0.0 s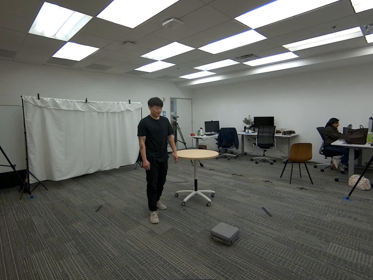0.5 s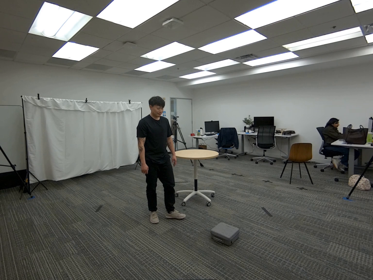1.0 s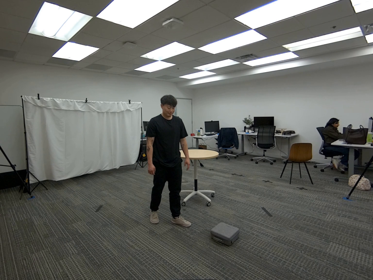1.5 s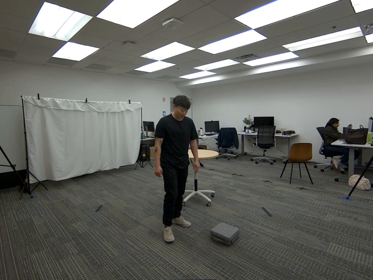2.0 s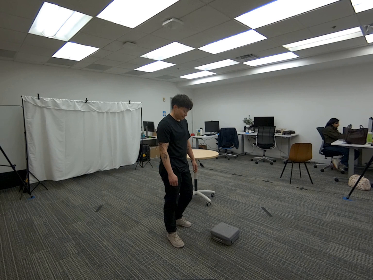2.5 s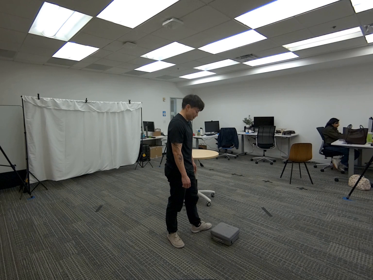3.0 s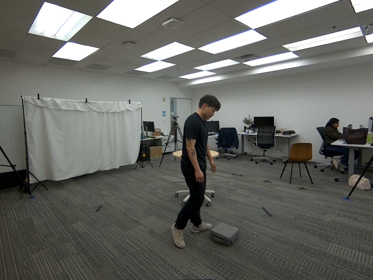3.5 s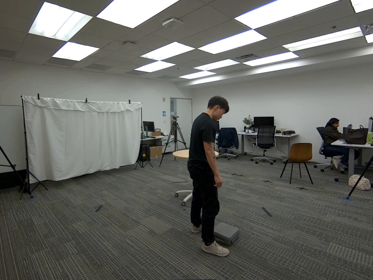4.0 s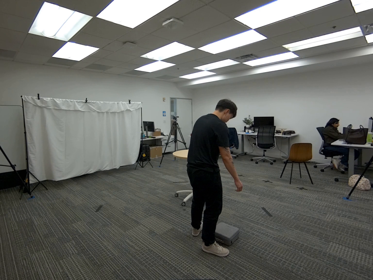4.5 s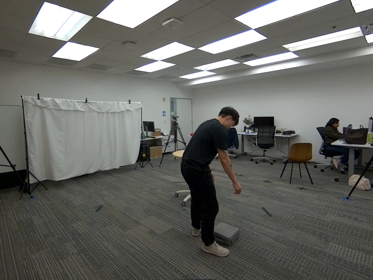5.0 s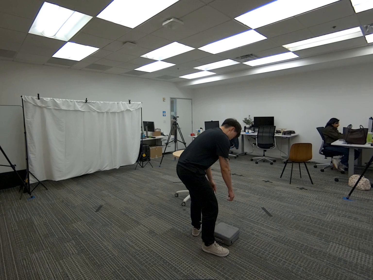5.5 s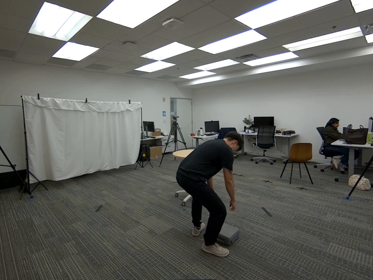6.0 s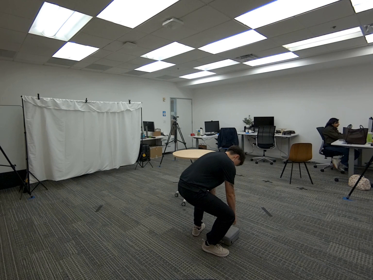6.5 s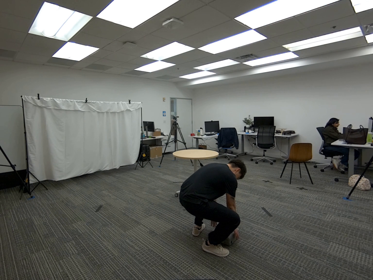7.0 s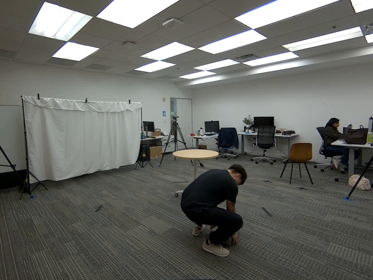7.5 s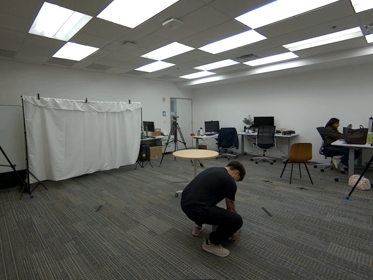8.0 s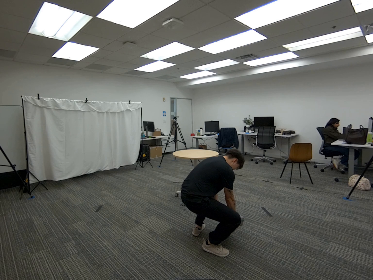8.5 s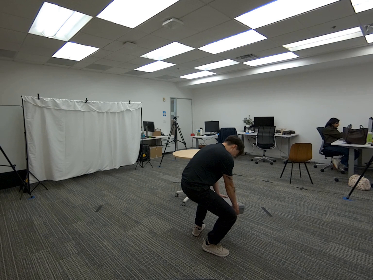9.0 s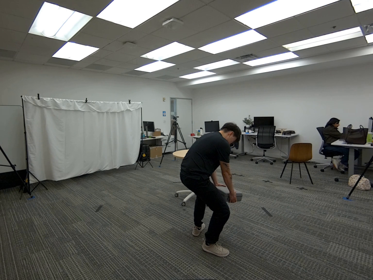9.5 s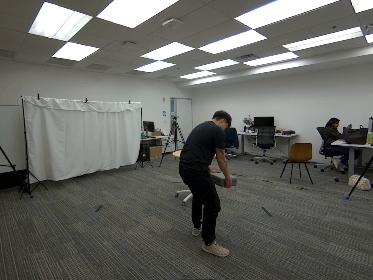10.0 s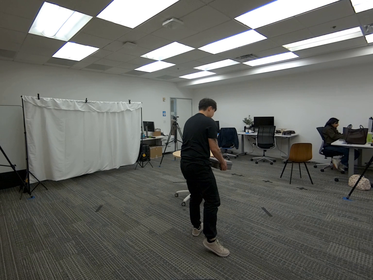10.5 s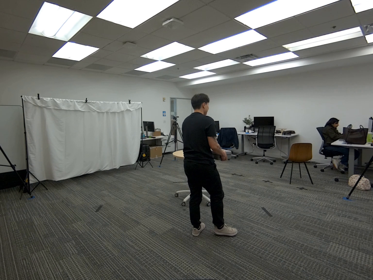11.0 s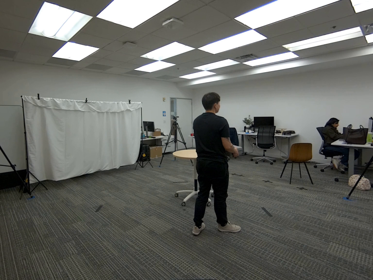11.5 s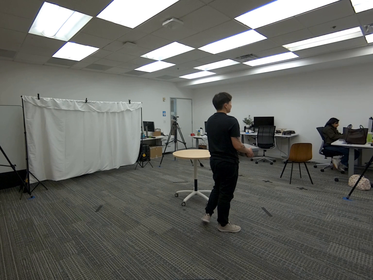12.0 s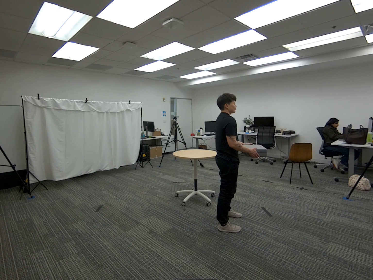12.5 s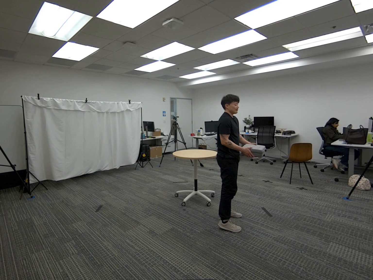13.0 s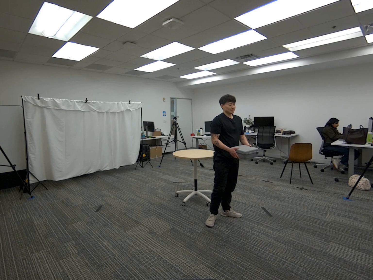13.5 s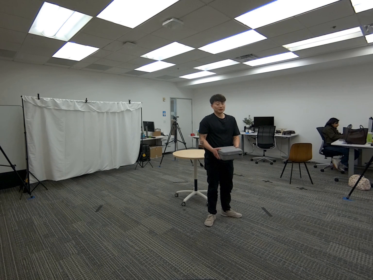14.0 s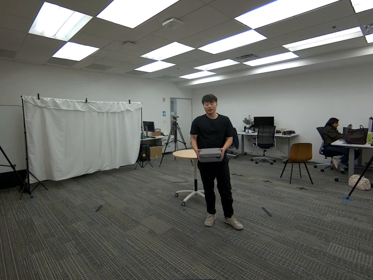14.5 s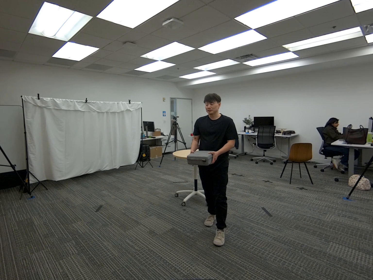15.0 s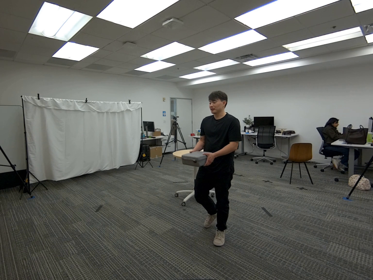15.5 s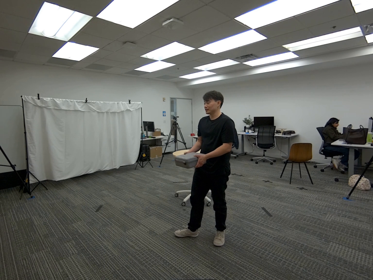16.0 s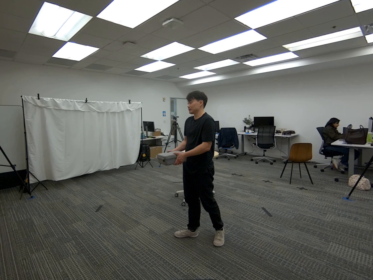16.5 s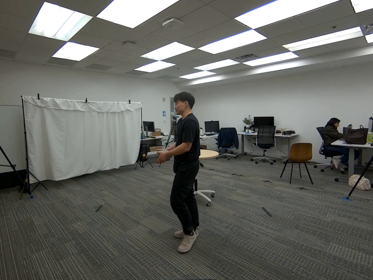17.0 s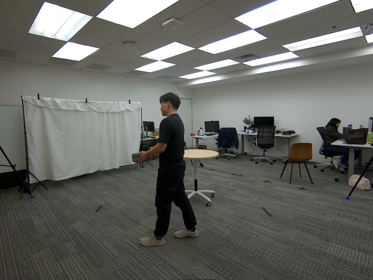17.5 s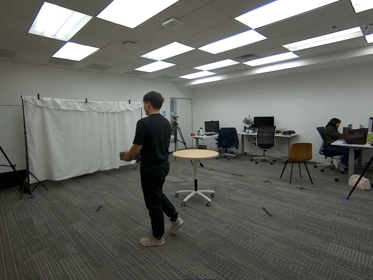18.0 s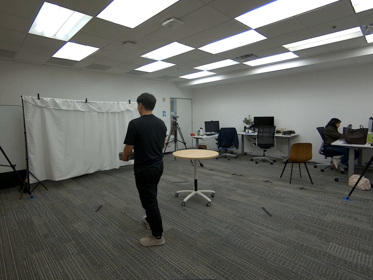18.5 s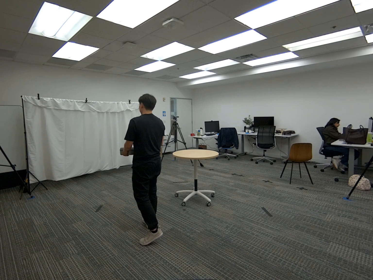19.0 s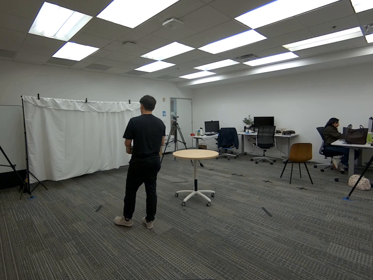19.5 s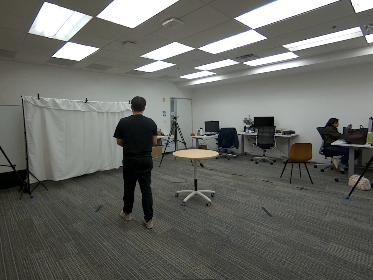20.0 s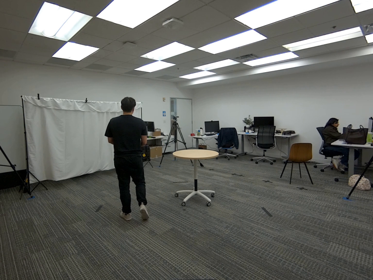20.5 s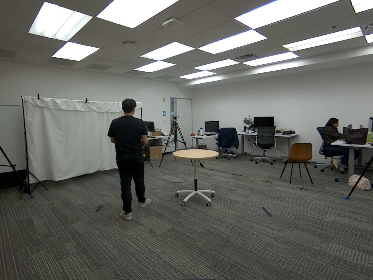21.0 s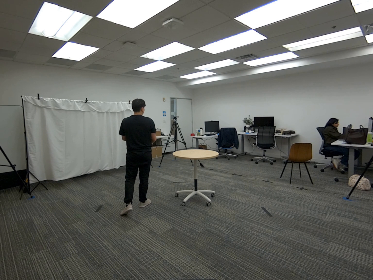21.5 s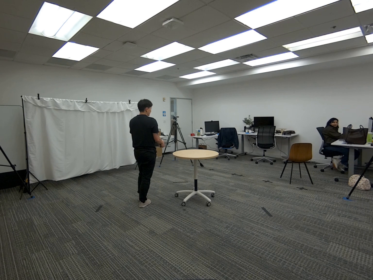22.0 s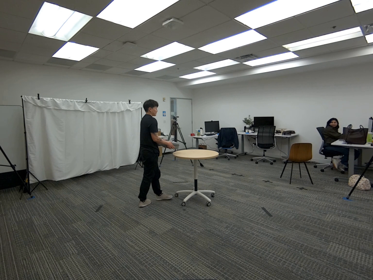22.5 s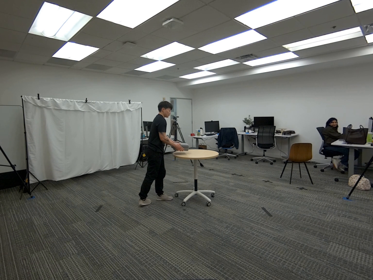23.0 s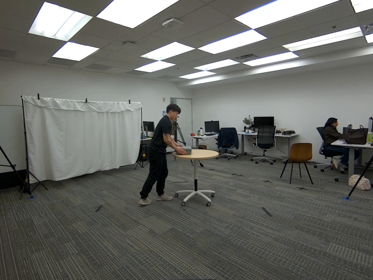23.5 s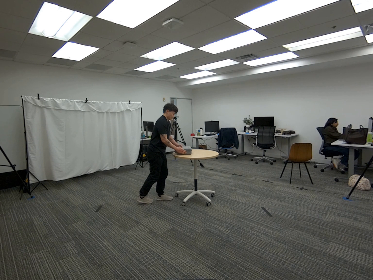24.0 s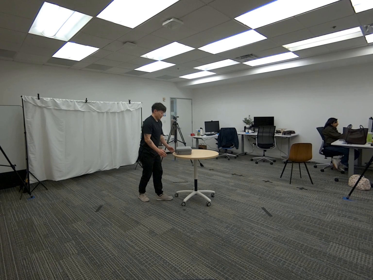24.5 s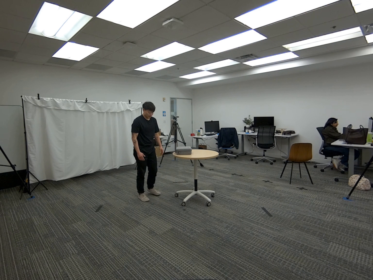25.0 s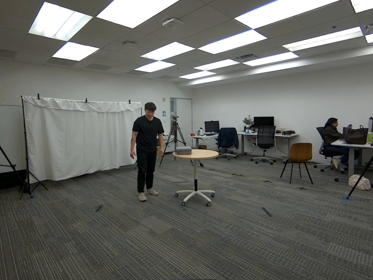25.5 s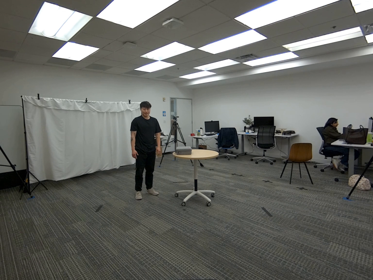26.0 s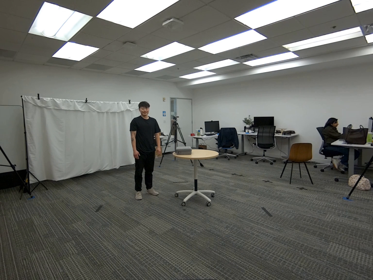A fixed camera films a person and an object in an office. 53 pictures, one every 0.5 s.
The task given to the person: Walk over to the einstar case and pick up the case from the base on the ground and walk within the bounding area and place the case on the round table.
